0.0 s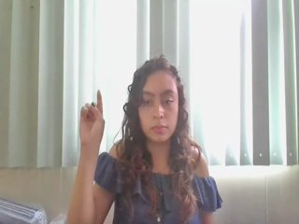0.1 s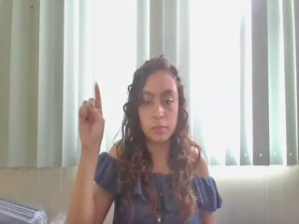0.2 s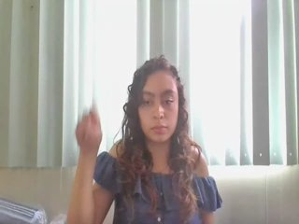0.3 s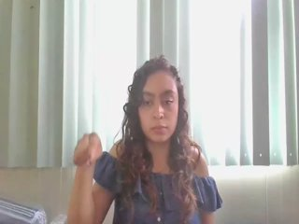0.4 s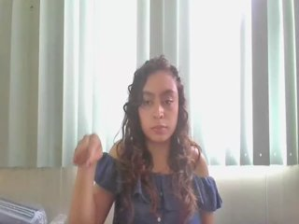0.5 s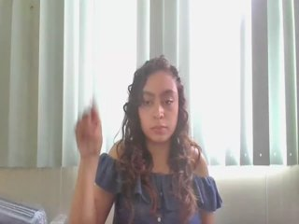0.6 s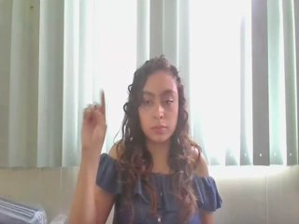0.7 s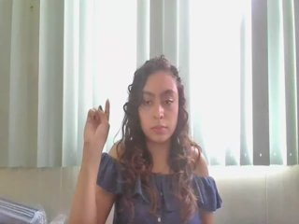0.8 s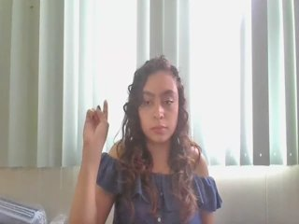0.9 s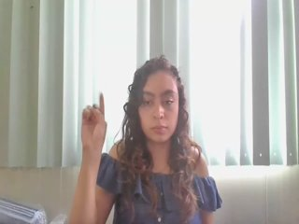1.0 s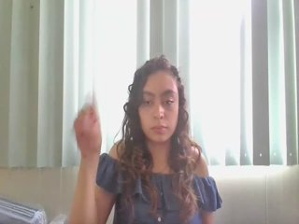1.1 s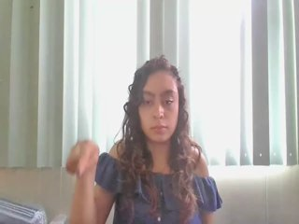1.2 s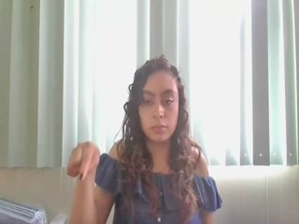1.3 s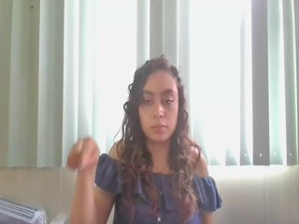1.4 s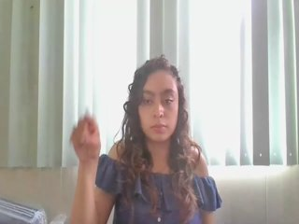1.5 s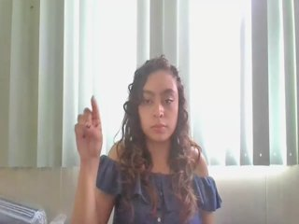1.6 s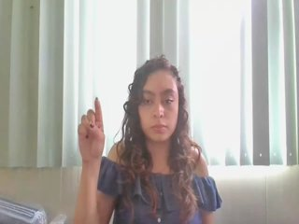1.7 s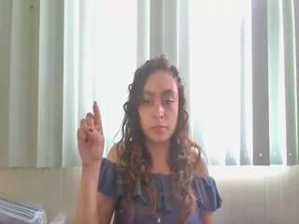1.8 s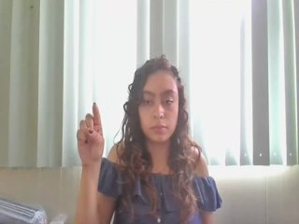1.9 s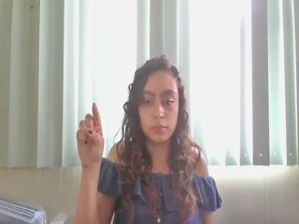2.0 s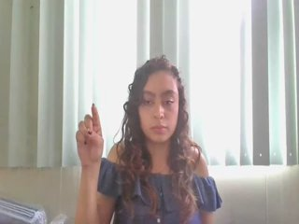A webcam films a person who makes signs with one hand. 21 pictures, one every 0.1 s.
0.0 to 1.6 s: Double click with one finger.
1.7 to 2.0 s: Pointing with one finger.
